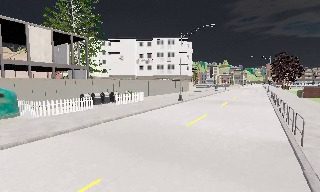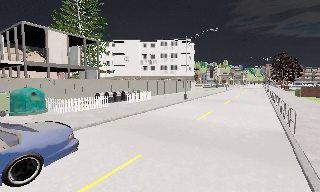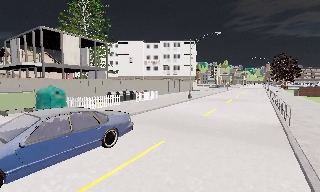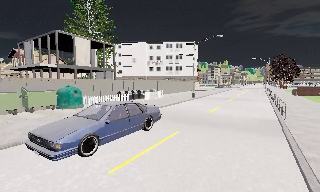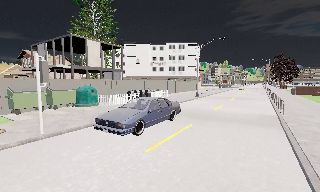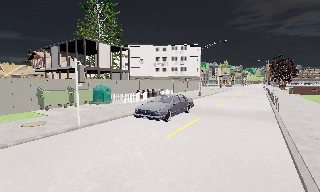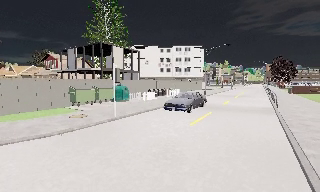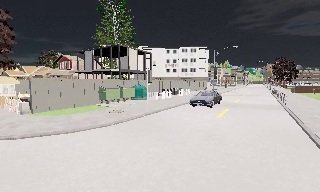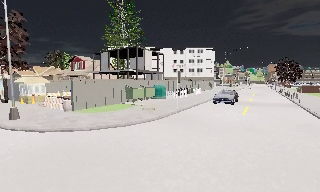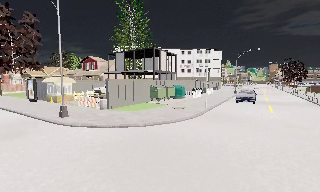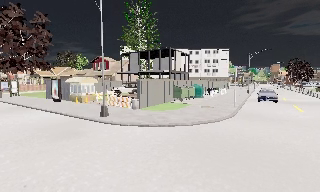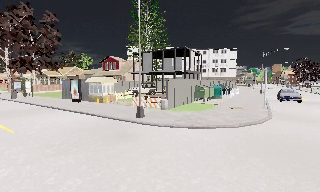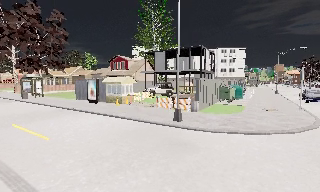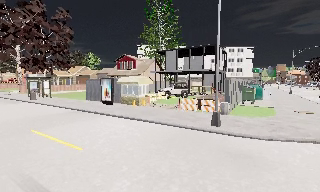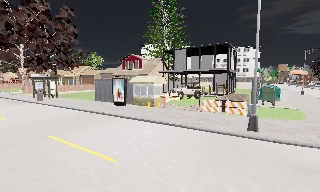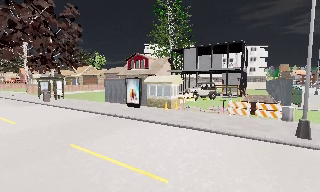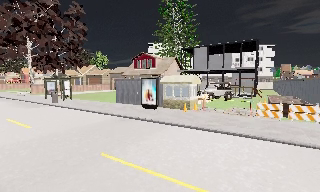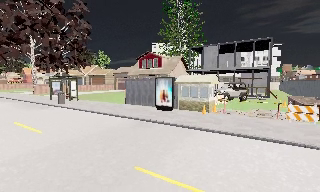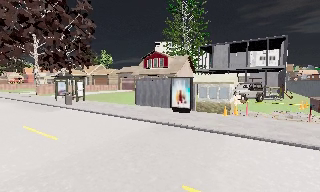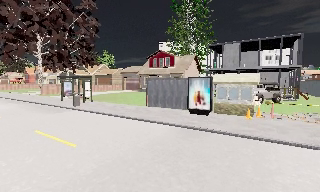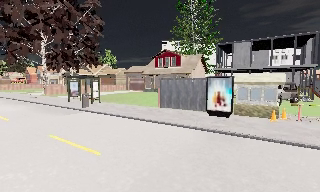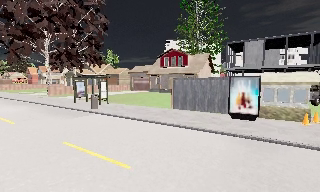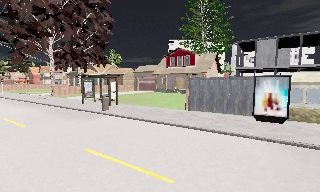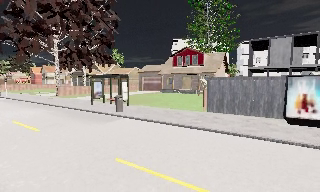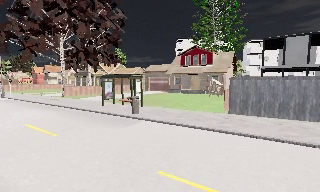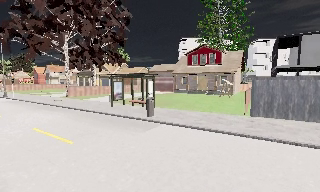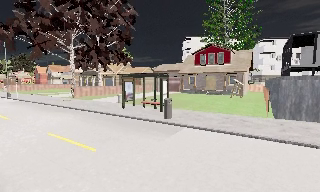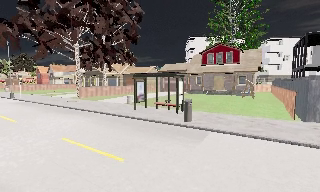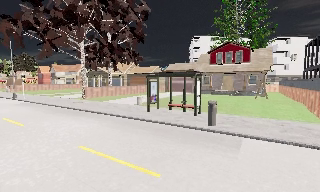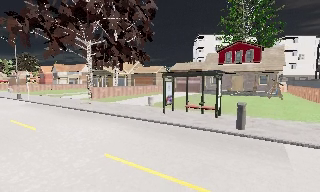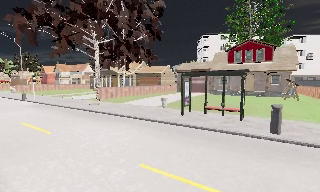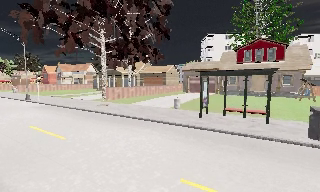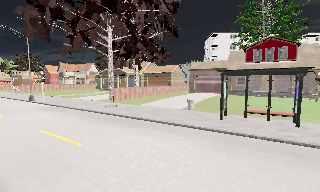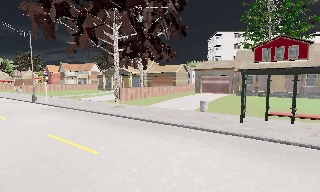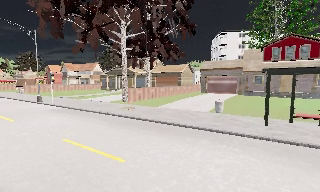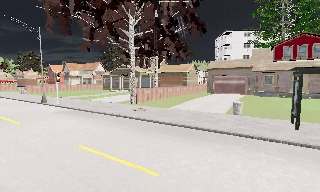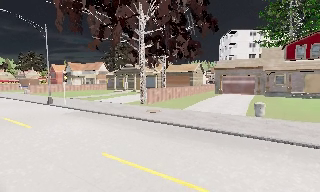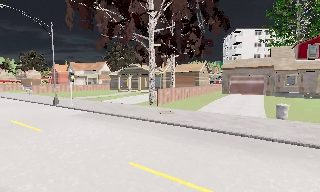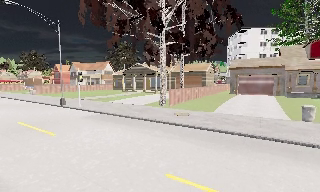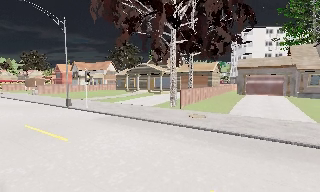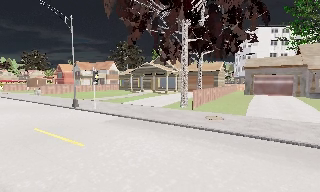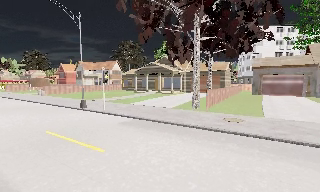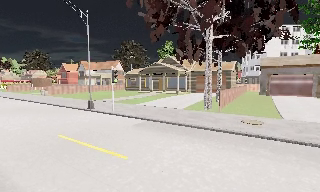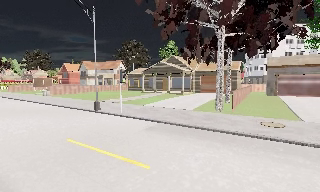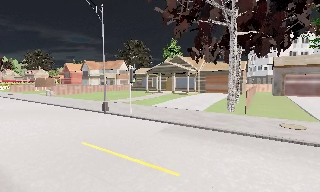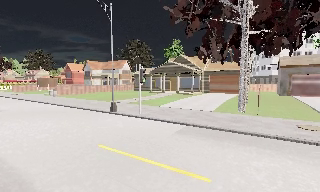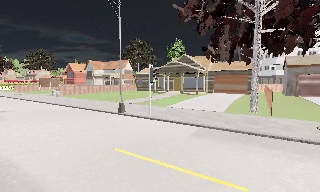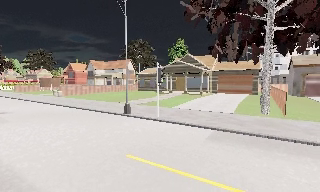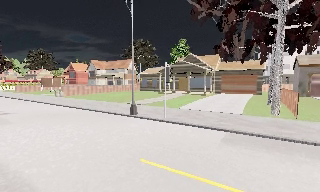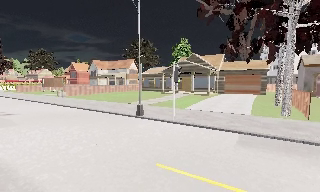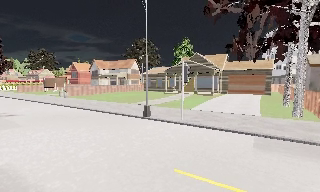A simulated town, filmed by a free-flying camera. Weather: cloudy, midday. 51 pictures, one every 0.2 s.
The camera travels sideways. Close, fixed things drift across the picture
to the right.
0.0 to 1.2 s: The camera travels backward and to its left, about 9 m, so what stands in front gets smaller.
1.2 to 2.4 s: The camera travels to its left, about 13 m, so close, fixed things drift to the right.
2.4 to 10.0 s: The camera travels to its left and forward, about 45 m, so close, fixed things drift to the right. It loses speed.
The film runs backward here.
